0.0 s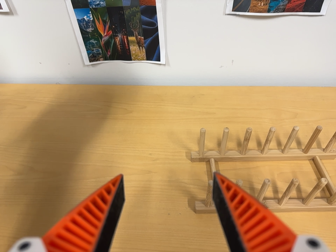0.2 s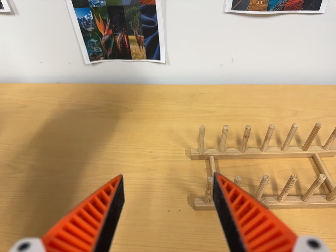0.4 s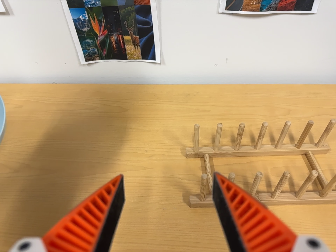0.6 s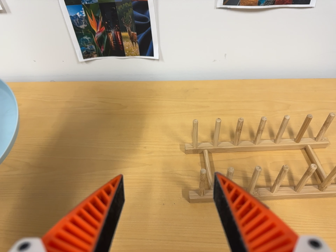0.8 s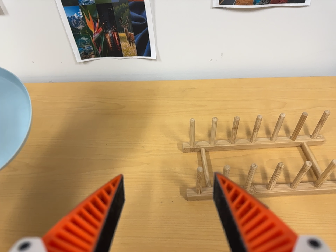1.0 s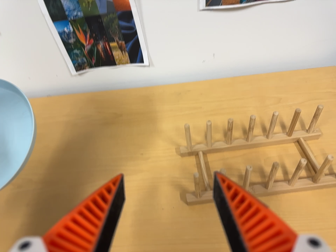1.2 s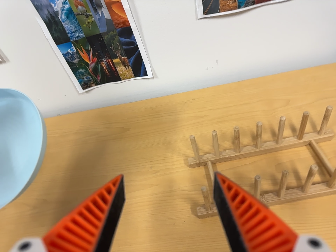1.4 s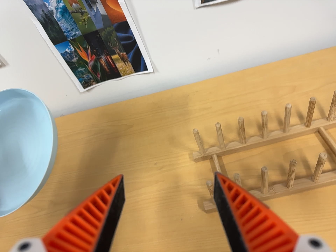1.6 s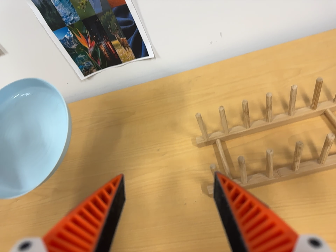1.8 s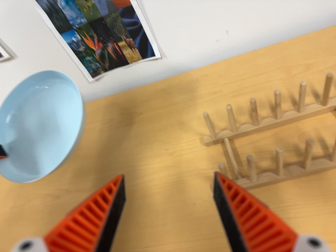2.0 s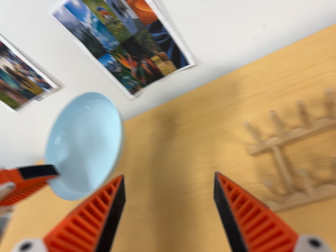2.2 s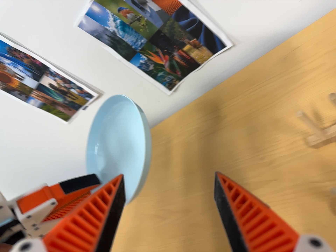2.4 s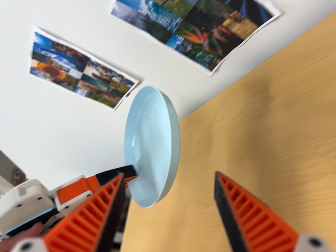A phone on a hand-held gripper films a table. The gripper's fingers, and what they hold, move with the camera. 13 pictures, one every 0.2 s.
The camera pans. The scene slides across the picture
to the right.
The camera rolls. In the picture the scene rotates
counterclockwise.
0.0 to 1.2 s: The camera travels to its right, about 6 cm. It rolls about its line of sight by about 10 degrees, and the scene rotates counterclockwise.
1.2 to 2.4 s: The camera swings to its left by about 40 degrees, and the scene slides to the right. It travels forward, to its right and toward the top of its view, about 14 cm. Its aim tips toward the bottom of its view by about 15 degrees. It rolls about its line of sight by about 20 degrees, and the scene rotates counterclockwise.
The film runs forward here.
